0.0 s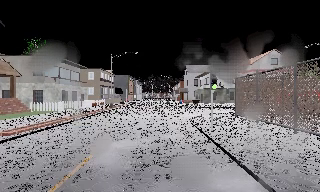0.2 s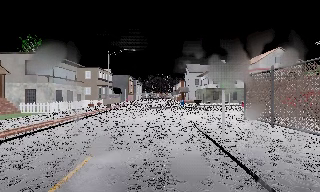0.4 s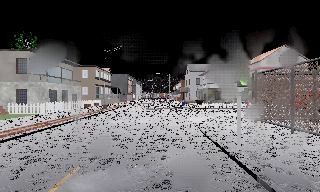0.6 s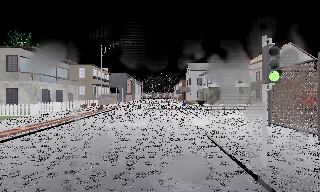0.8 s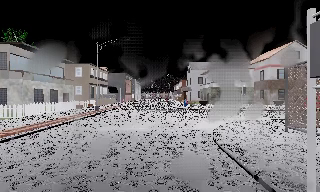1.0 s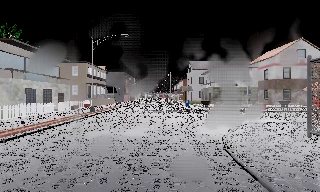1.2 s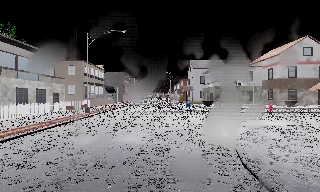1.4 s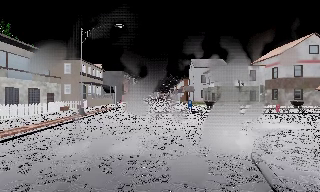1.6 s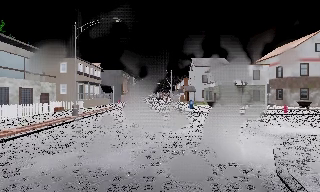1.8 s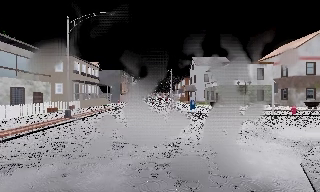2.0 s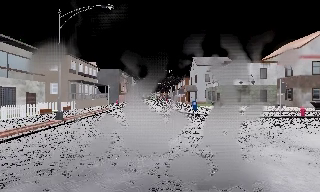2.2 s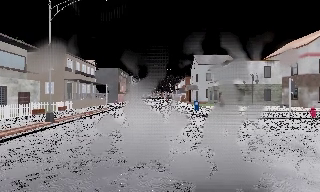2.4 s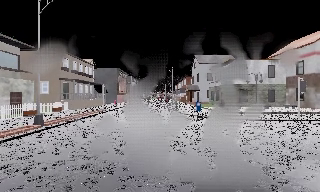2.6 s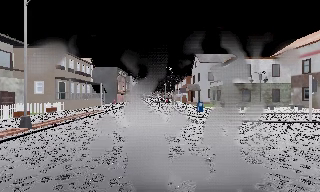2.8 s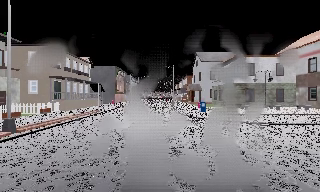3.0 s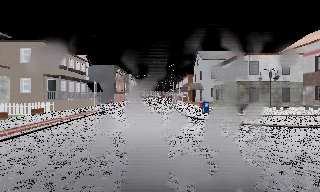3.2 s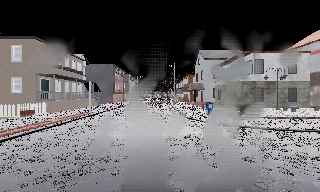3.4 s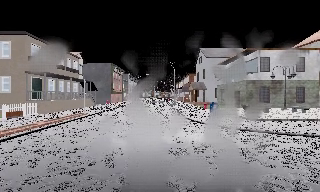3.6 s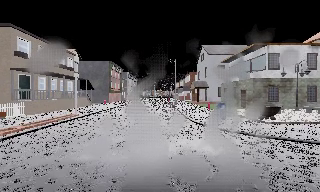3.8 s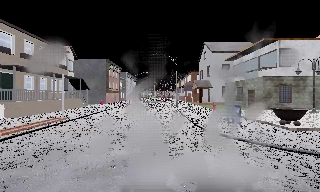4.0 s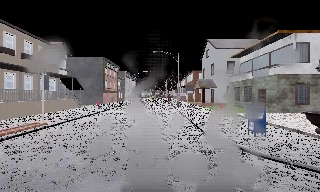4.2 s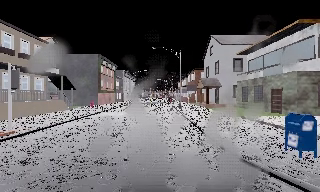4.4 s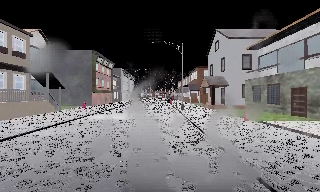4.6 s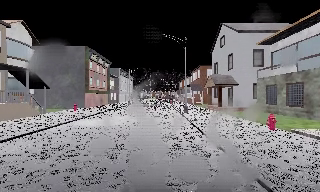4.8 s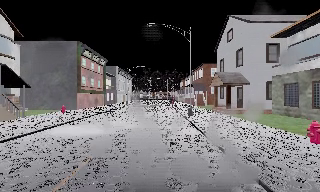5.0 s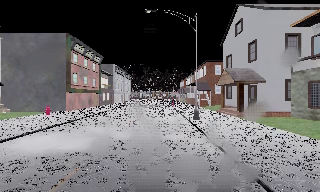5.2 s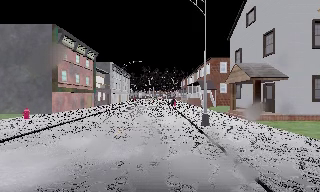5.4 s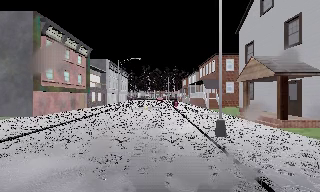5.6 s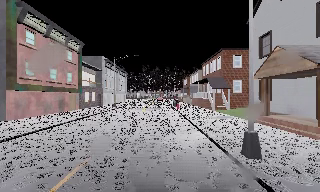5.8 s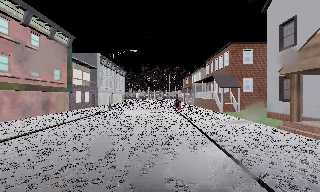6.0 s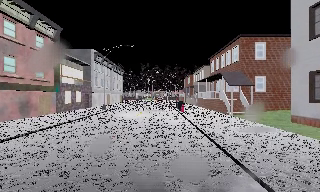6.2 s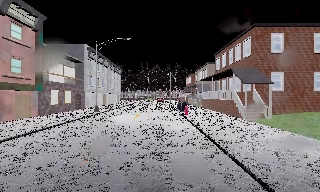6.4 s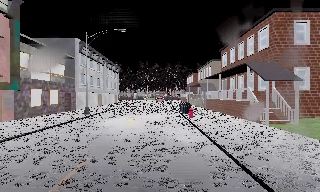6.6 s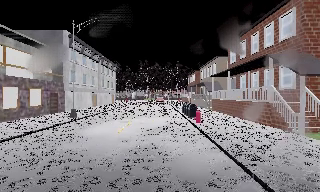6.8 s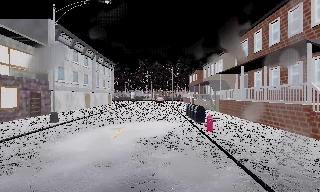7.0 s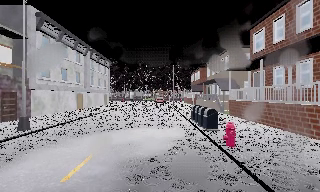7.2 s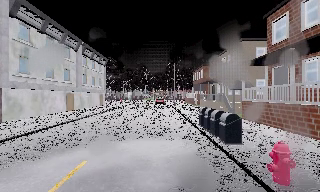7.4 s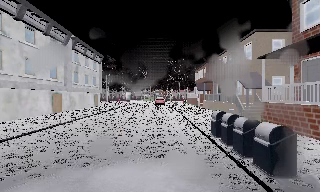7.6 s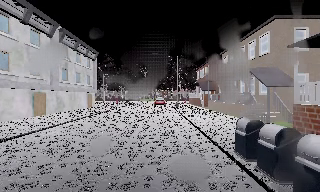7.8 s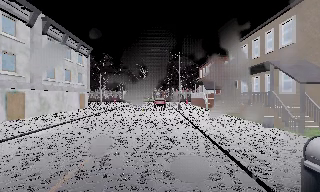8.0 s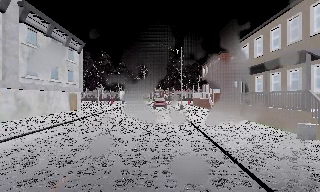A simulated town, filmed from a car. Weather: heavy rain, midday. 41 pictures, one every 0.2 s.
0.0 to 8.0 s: The camera travels forward, about 70 m, so what stands in front looms larger. It gains speed.
The film runs forward here.
